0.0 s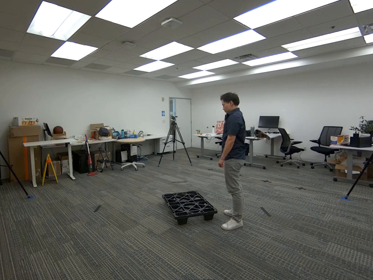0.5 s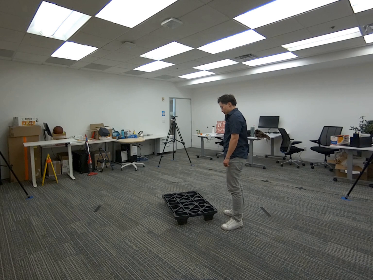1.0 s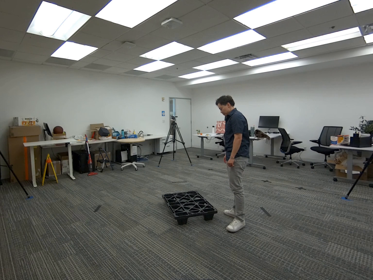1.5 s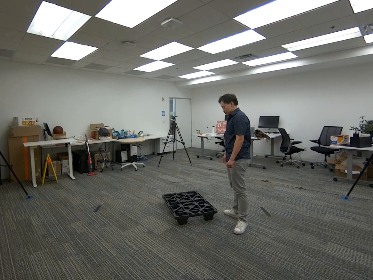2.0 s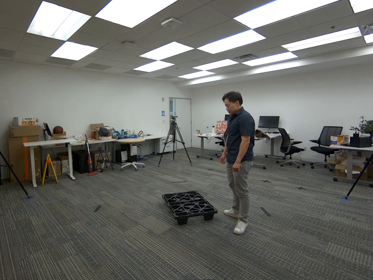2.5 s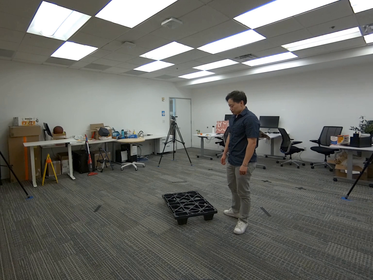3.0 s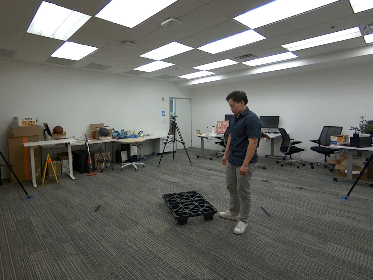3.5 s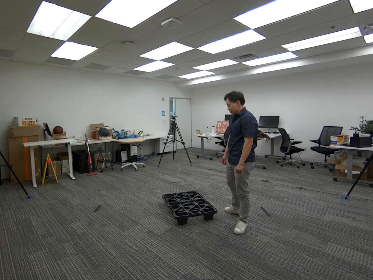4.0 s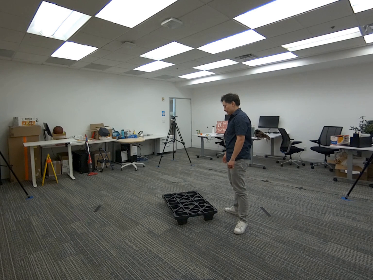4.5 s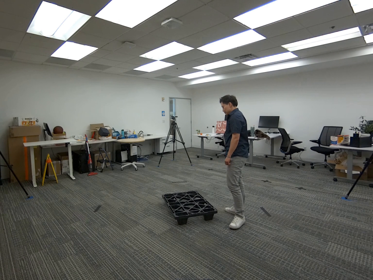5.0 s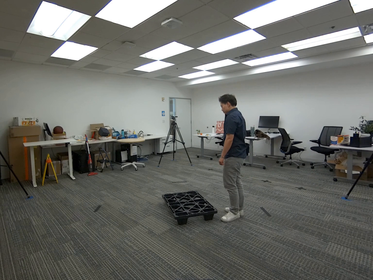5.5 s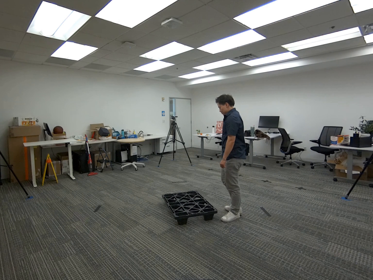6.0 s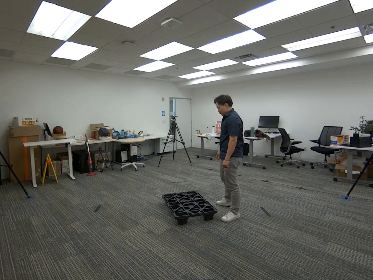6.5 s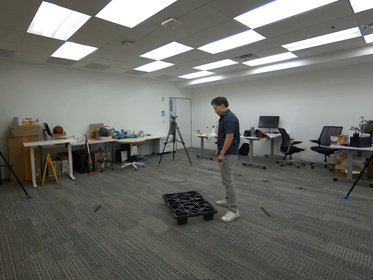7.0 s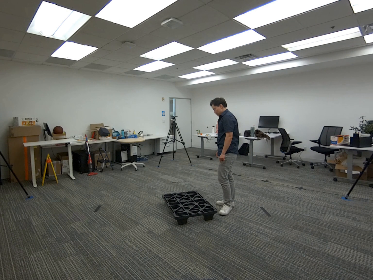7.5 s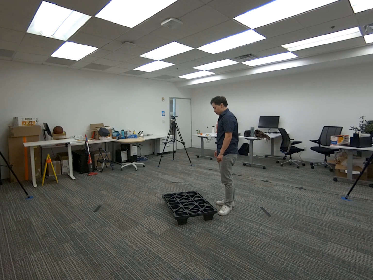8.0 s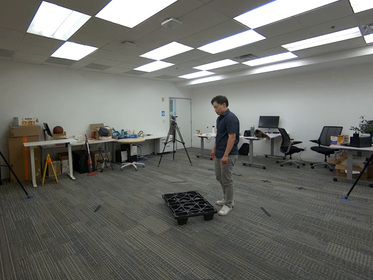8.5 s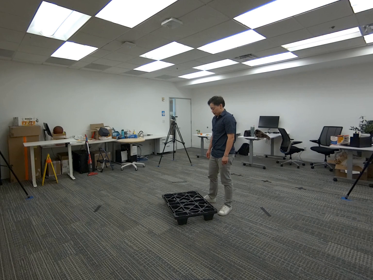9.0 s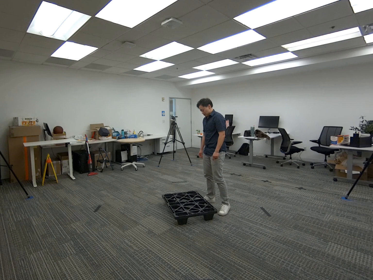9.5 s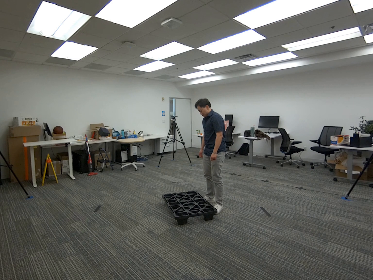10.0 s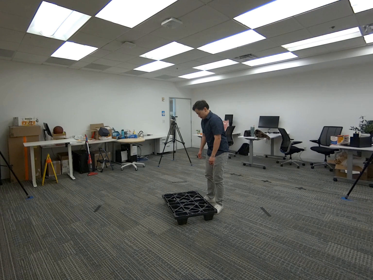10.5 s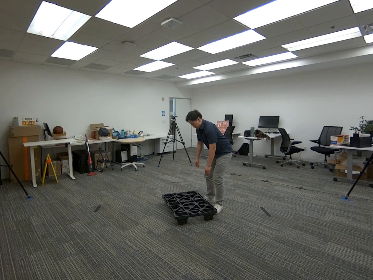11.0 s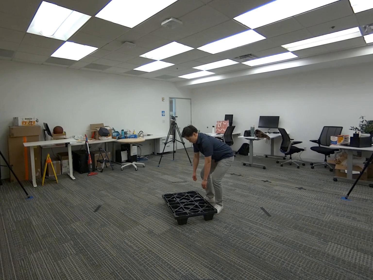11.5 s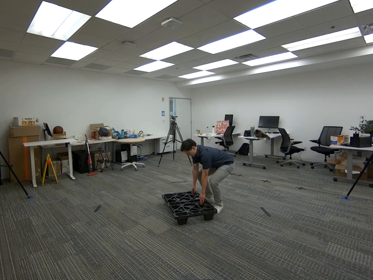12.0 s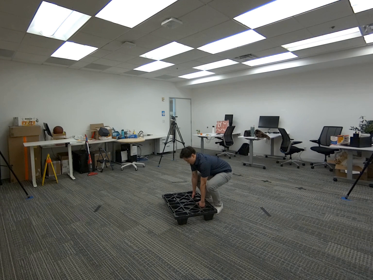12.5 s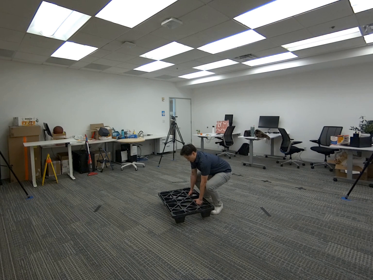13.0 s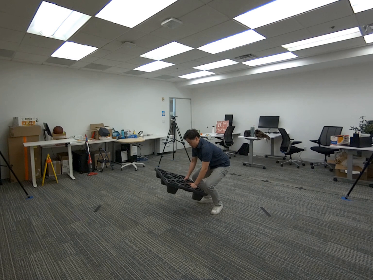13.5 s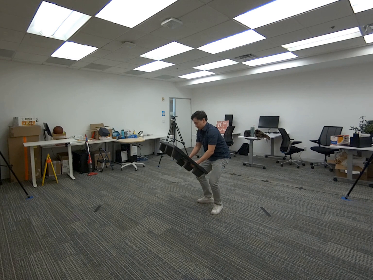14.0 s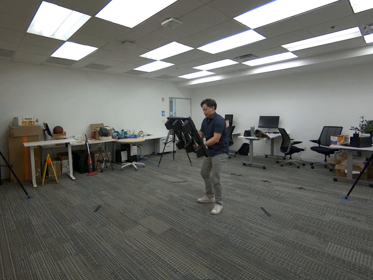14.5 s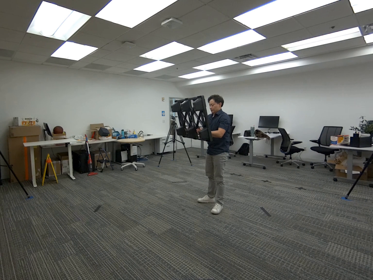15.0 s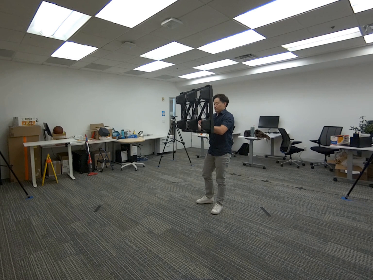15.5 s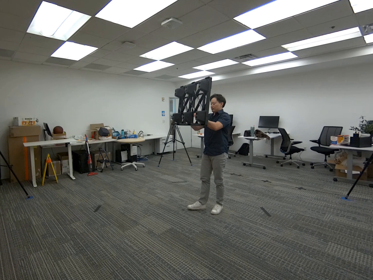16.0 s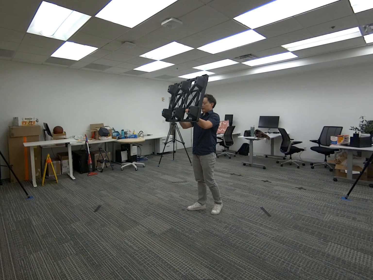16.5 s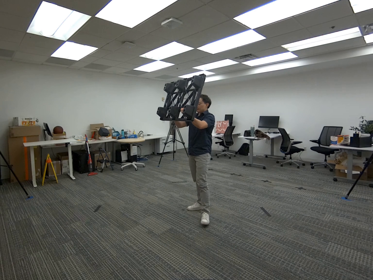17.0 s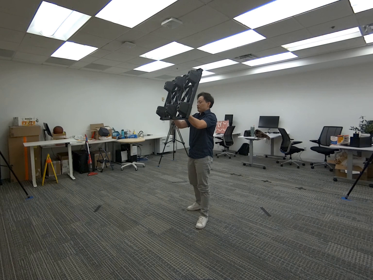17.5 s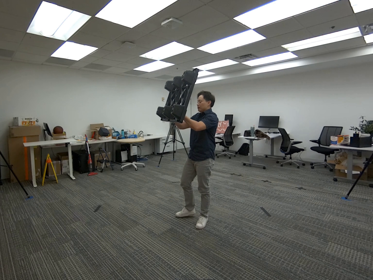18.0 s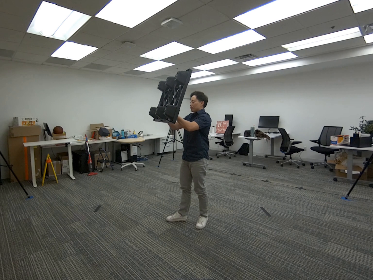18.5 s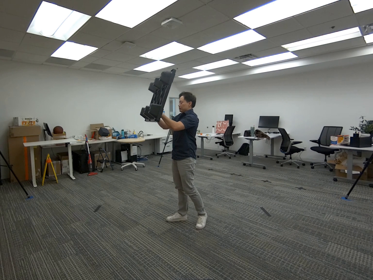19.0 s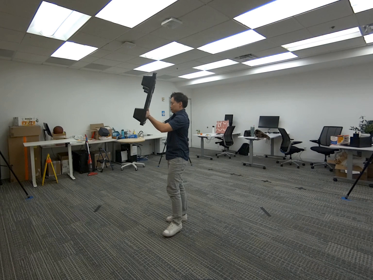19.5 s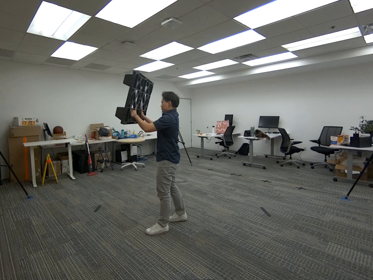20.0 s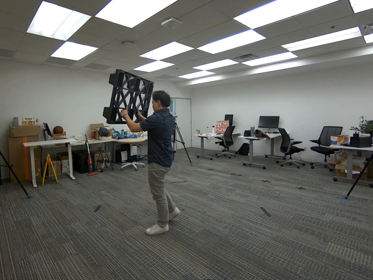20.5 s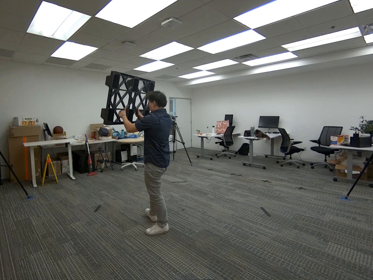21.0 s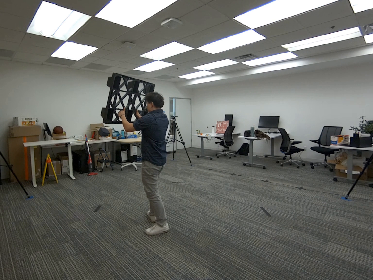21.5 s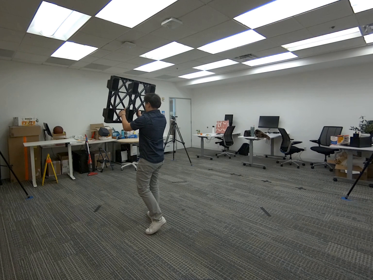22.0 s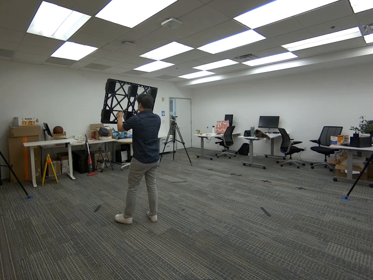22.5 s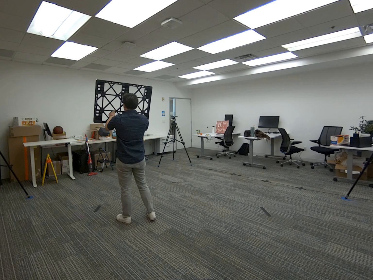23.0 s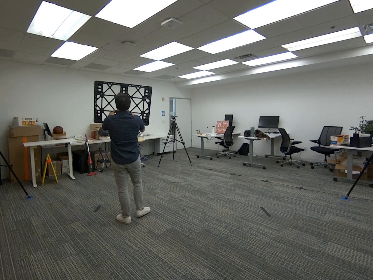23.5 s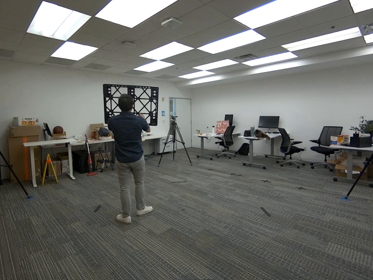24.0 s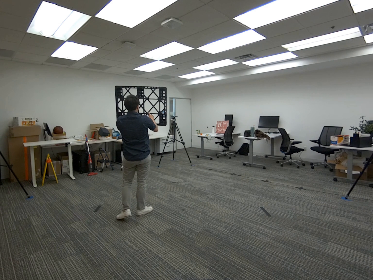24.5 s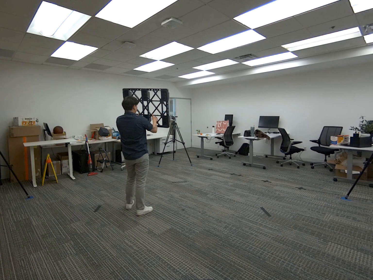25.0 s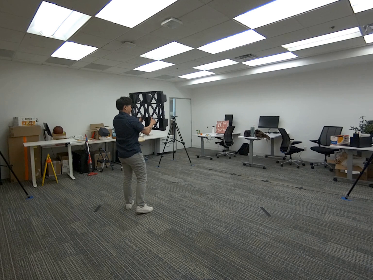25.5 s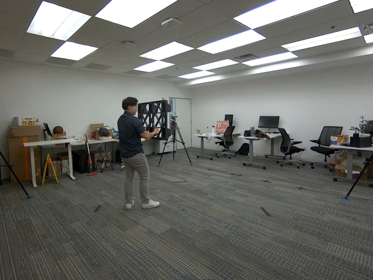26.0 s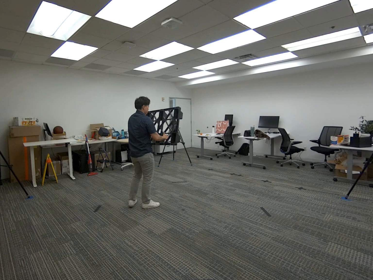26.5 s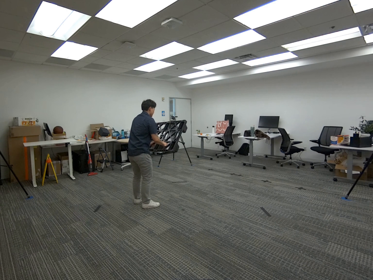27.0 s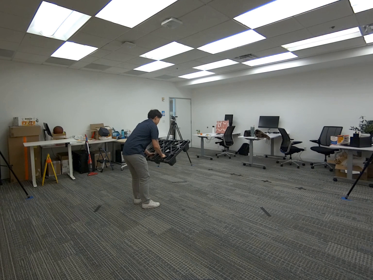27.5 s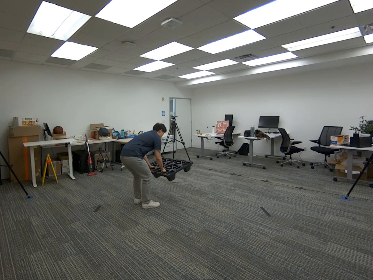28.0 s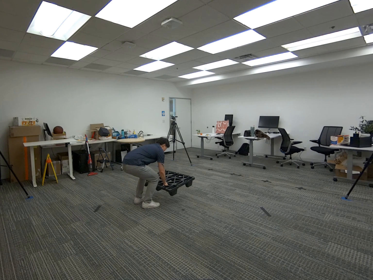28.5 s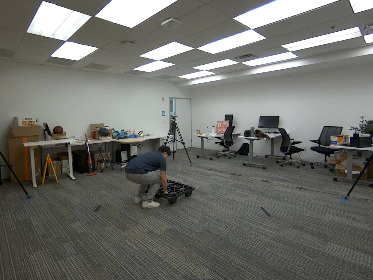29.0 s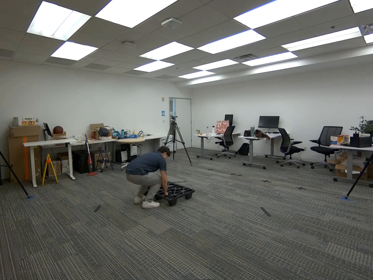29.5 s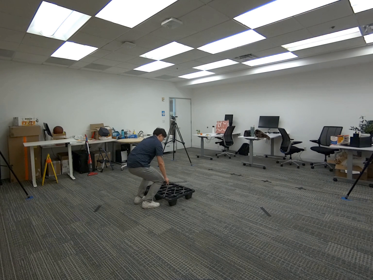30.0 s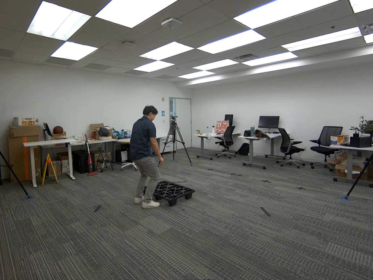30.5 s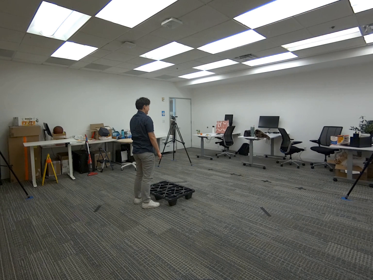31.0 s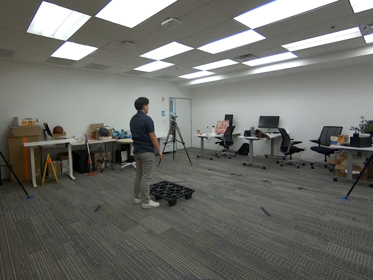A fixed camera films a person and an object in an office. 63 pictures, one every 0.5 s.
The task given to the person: Walk over to the platform on the ground and lift the platform using both hands and place in a different spot on the ground.
